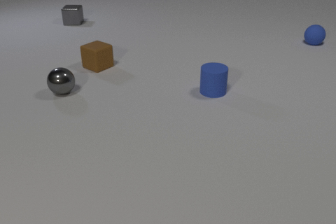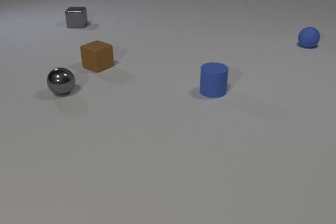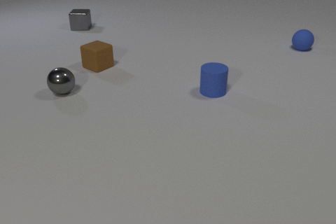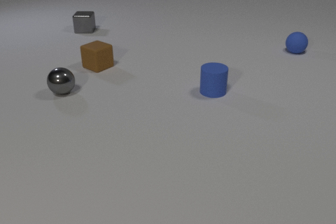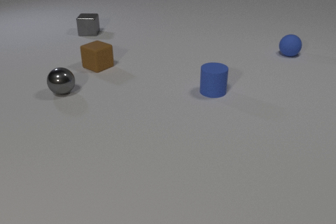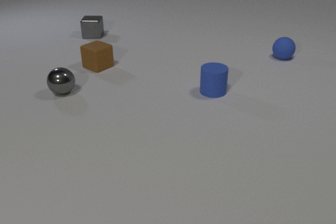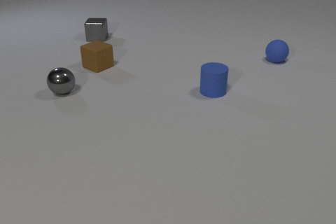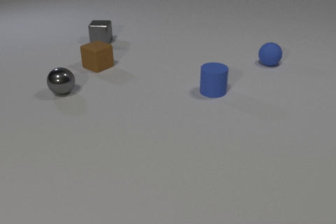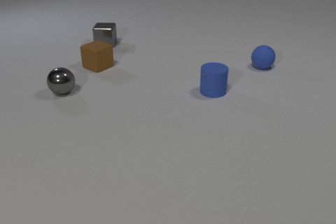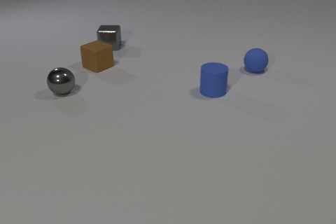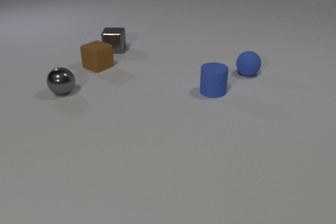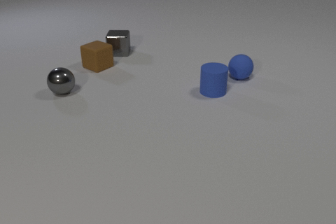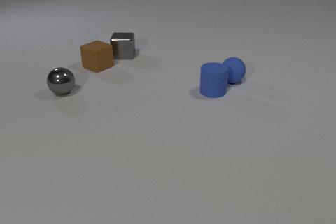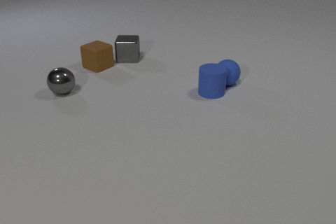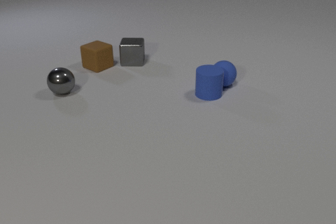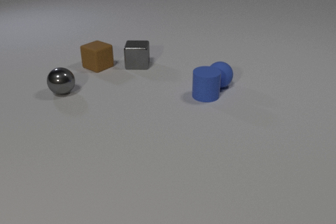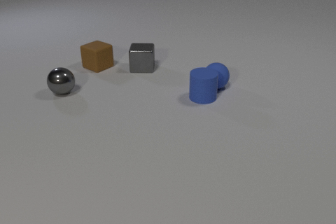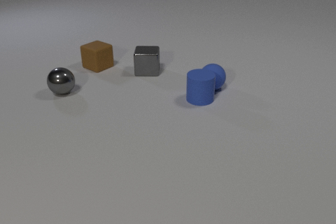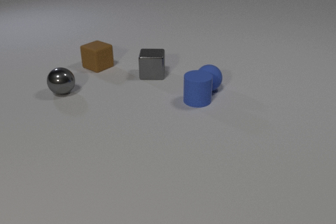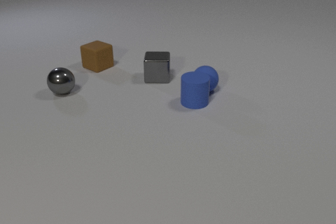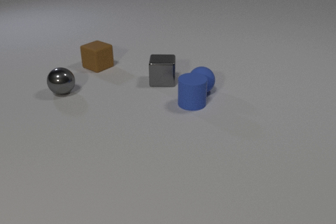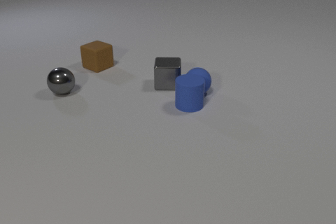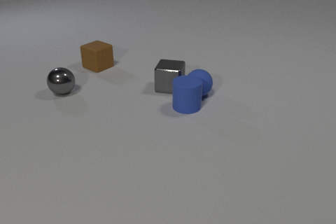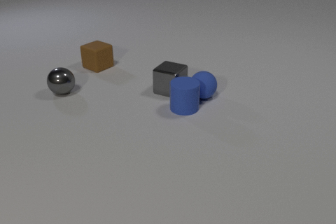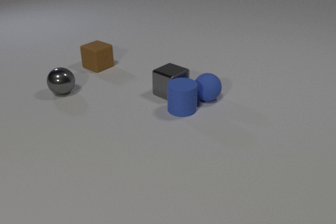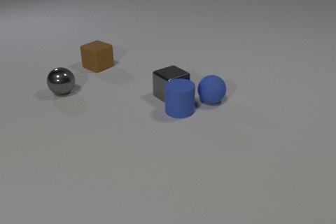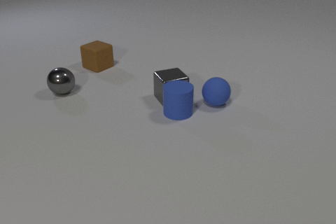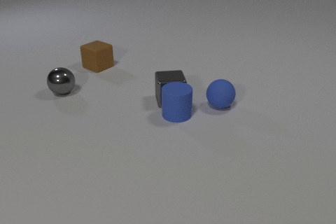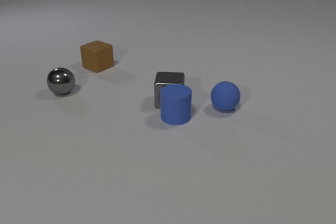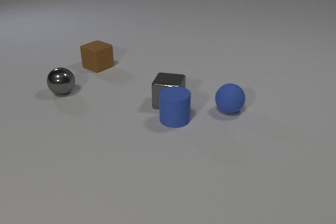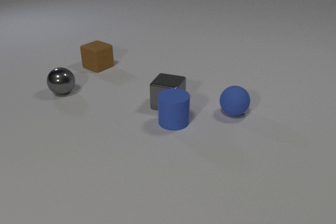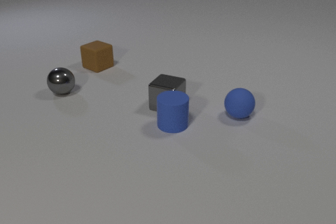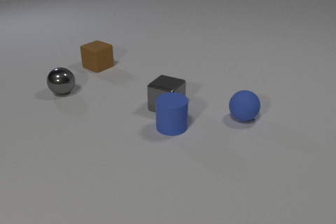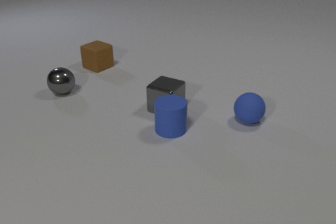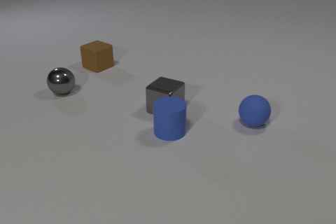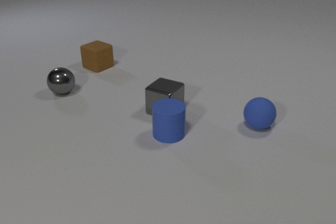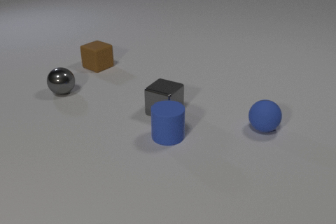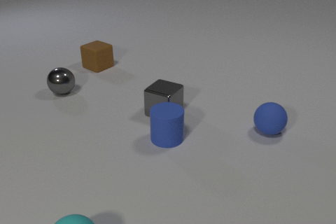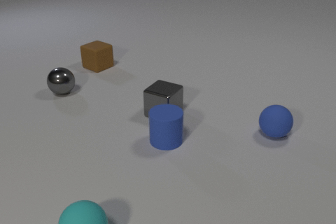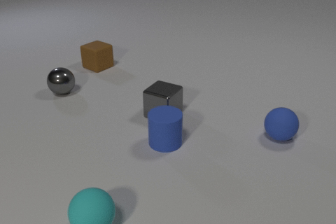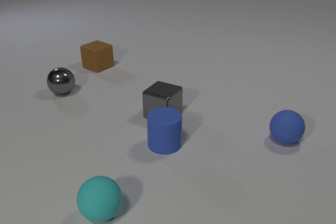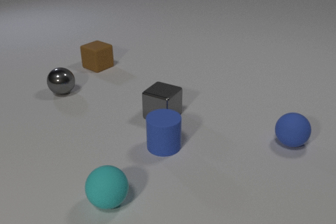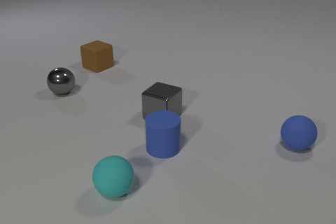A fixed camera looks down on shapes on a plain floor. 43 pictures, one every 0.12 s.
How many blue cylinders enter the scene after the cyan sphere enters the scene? 0.
Are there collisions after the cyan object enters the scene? no.
What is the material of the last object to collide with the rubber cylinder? metal.
0.00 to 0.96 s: The blue rubber sphere rolls toward the camera and to the left. The gray metal cube slides toward the camera and to the right.
0.96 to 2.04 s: The blue rubber sphere rolls toward the camera and to the left. The blue rubber cylinder slides toward the camera and to the left. The gray metal cube slides toward the camera and to the right. The blue rubber sphere and the blue rubber cylinder collide.
2.04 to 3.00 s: The blue rubber sphere rolls toward the camera. The blue rubber cylinder slides toward the camera and to the left. The gray metal cube slides toward the camera and to the right, spins so that its near face slides to the left, clockwise seen from above. The blue rubber sphere and the gray metal cube collide. The blue rubber cylinder and the gray metal cube collide.
3.00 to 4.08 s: The blue rubber sphere rolls to the right and toward the camera. The blue rubber cylinder slides toward the camera. The gray metal cube slides toward the camera, spins so that its near face slides to the left, clockwise seen from above.
4.08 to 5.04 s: The blue rubber sphere rolls to the right and toward the camera. The blue rubber cylinder slides toward the camera. The gray metal cube slides toward the camera. The cyan rubber sphere comes in at the bottom edge, rolls away from the camera and to the right.
